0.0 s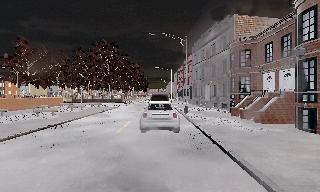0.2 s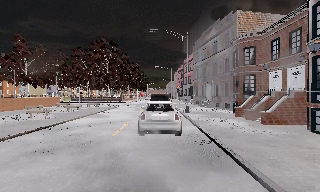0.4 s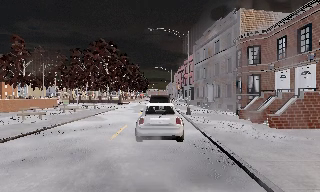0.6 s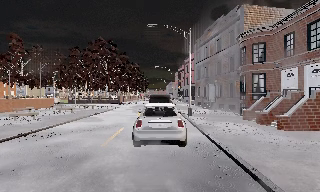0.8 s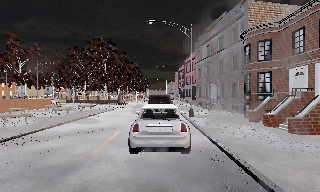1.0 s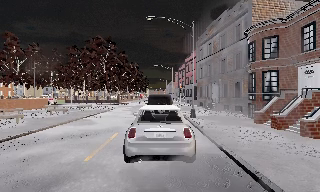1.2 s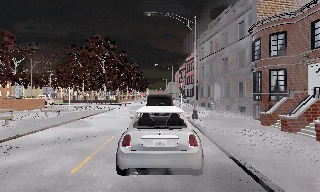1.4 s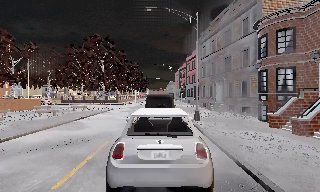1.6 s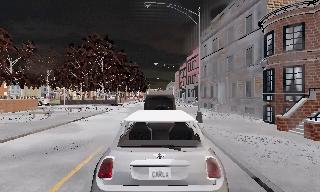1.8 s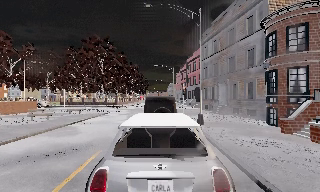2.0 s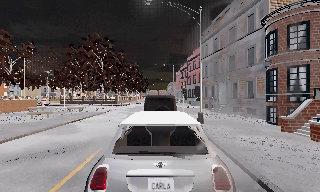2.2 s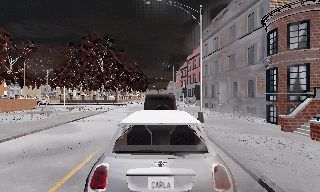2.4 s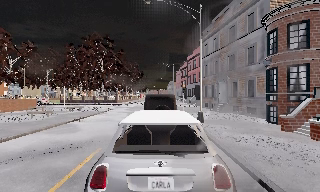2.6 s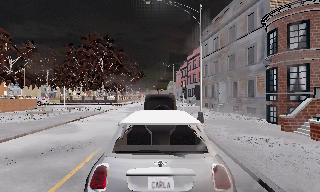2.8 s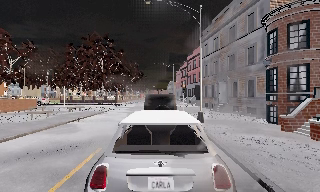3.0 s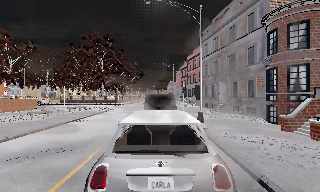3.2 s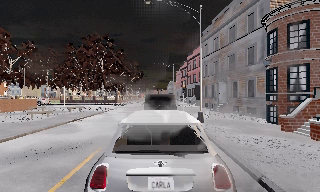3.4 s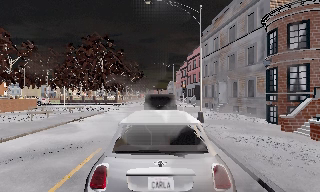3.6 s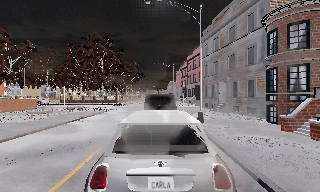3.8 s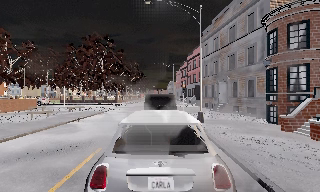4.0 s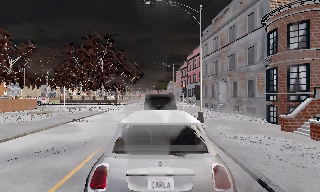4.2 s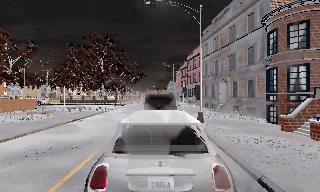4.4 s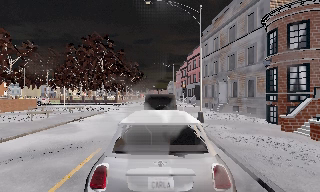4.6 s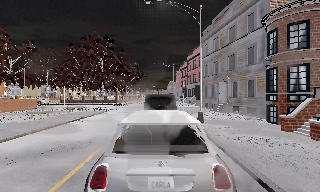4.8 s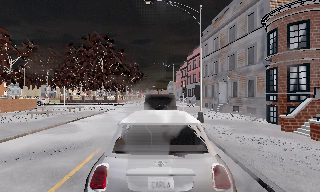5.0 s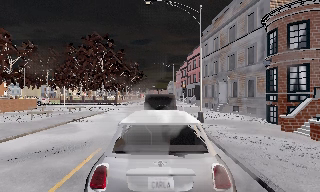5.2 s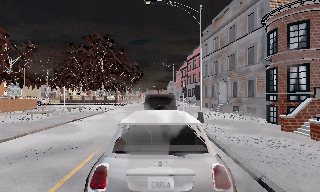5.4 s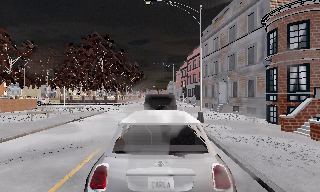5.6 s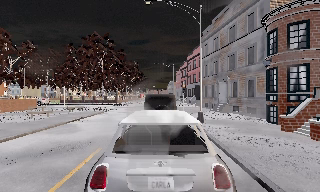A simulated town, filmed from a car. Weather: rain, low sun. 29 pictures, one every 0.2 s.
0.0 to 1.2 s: The camera travels forward, about 4 m, so what stands in front looms larger.
1.2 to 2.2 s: The camera travels forward, about 1.5 m, so what stands in front looms larger. It loses speed.
2.2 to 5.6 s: The camera keeps its place and its aim.
The film runs forward here.
